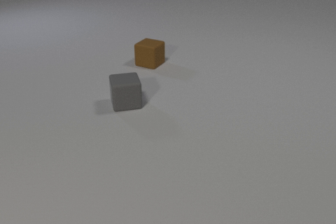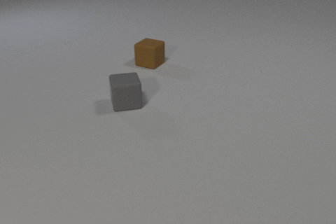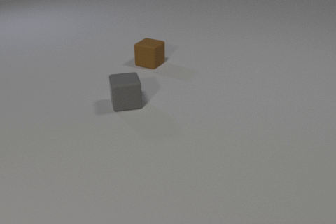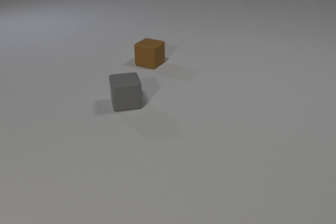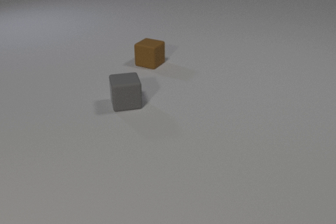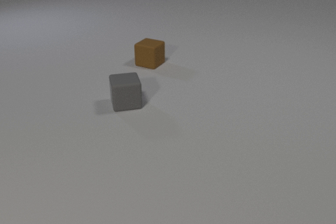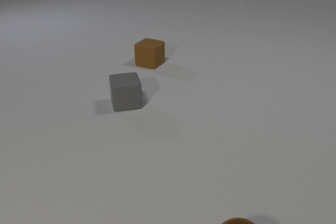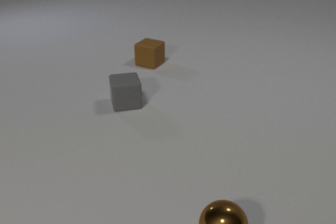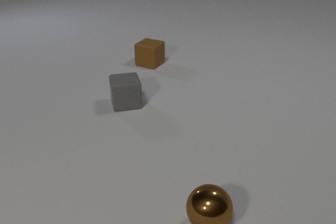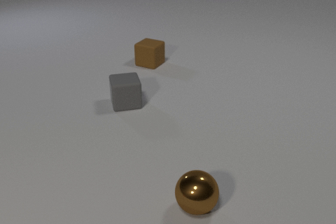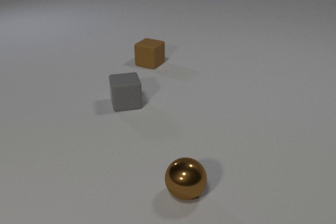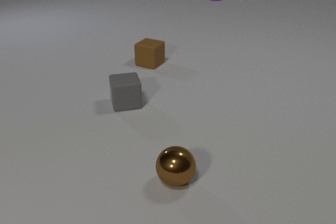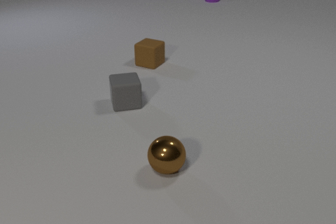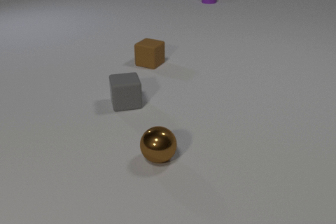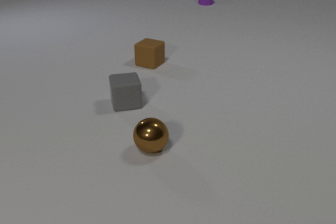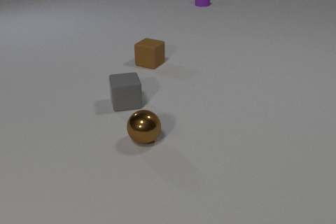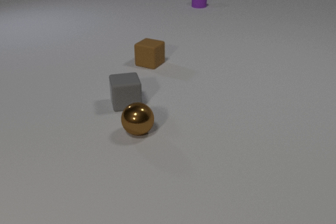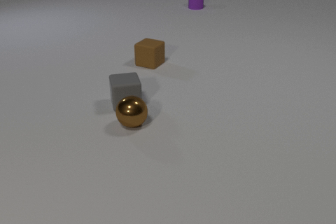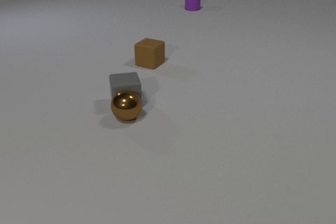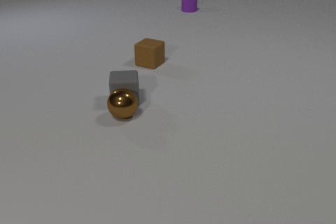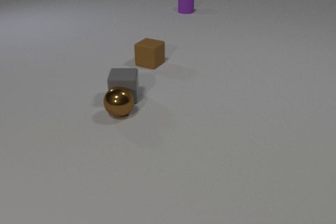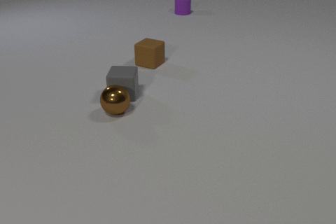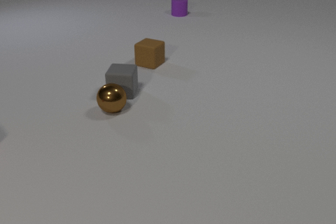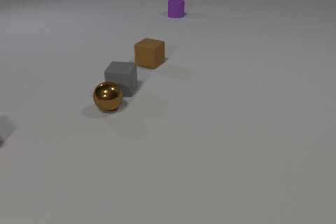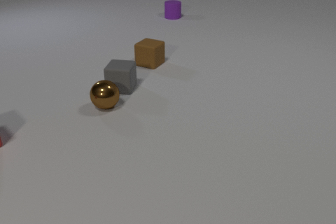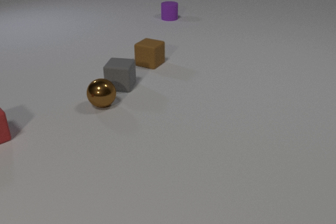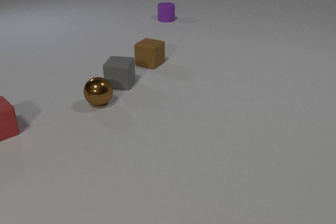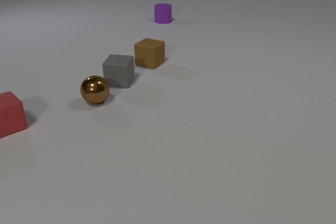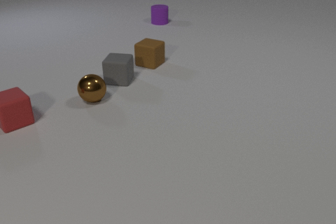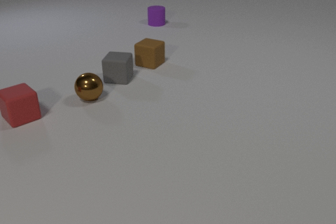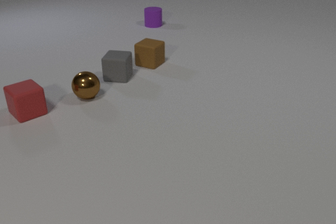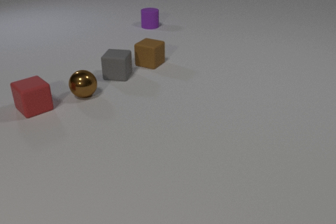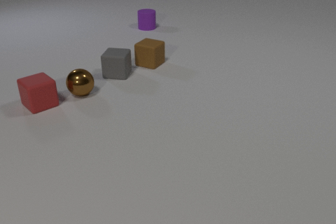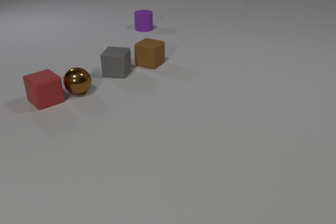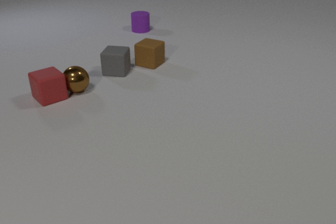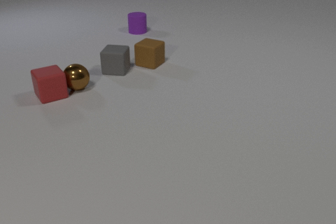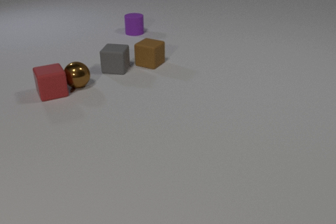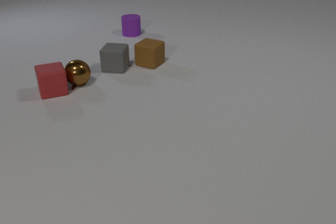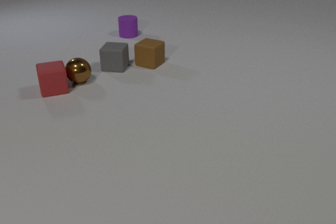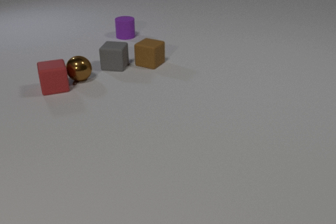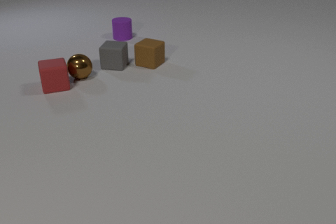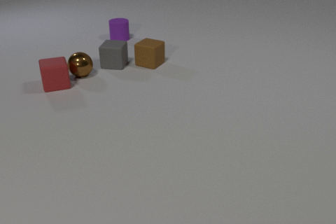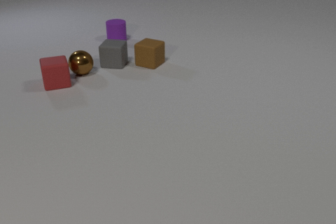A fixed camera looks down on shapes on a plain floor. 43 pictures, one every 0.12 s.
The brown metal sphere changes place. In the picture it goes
away from the camera.
The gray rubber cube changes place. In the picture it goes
away from the camera.
0.00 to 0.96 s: The brown metal sphere comes in at the bottom edge, rolls away from the camera and to the left.
0.96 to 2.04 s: The brown metal sphere rolls away from the camera and to the left. The purple rubber cylinder comes in at the top edge, slides toward the camera and to the left.
2.04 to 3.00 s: The brown metal sphere rolls away from the camera and to the left. The gray rubber cube slides away from the camera, spins so that its near face slides to the left, clockwise seen from above. The red rubber cube comes in at the left edge, slides to the right and away from the camera. The purple rubber cylinder slides toward the camera and to the left. The brown metal sphere and the gray rubber cube collide.
3.00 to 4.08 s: The brown metal sphere rolls away from the camera and to the left. The gray rubber cube slides away from the camera. The red rubber cube slides away from the camera and to the right. The purple rubber cylinder slides toward the camera and to the left. The brown metal sphere and the red rubber cube collide.
4.08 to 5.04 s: The brown metal sphere rolls away from the camera. The gray rubber cube slides away from the camera. The red rubber cube slides away from the camera. The purple rubber cylinder slides toward the camera and to the left.
How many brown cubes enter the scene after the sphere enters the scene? 0.
What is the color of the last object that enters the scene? red.
Are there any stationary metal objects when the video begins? no.
